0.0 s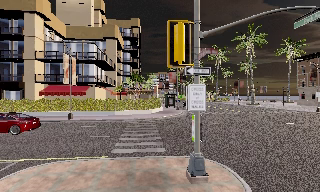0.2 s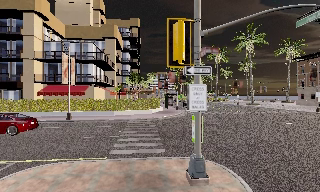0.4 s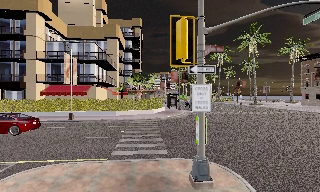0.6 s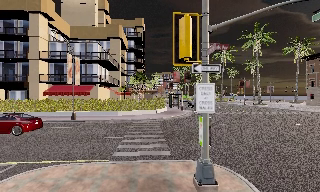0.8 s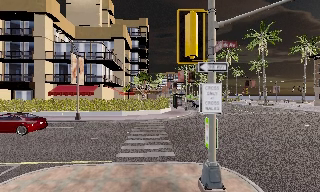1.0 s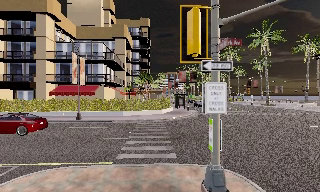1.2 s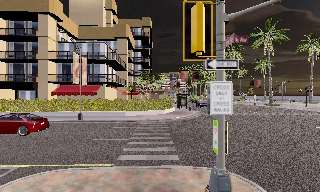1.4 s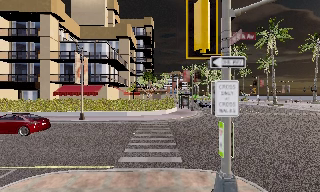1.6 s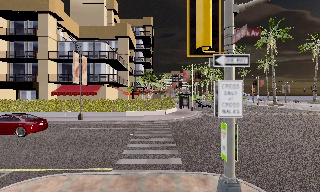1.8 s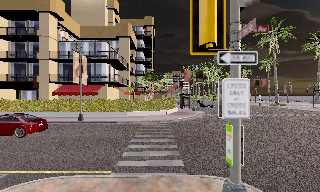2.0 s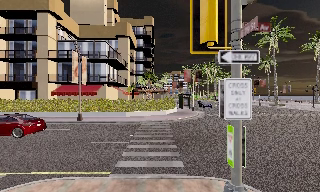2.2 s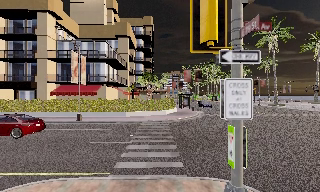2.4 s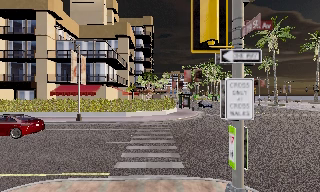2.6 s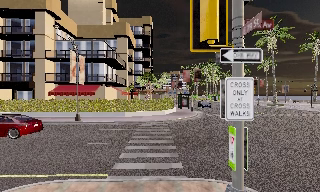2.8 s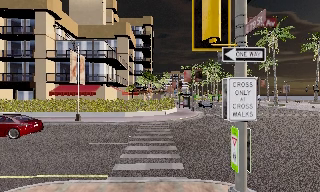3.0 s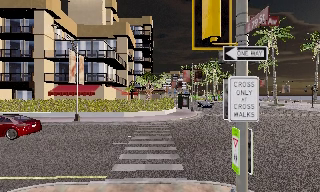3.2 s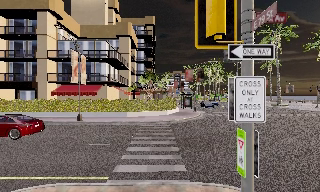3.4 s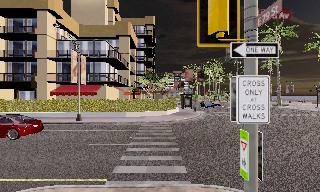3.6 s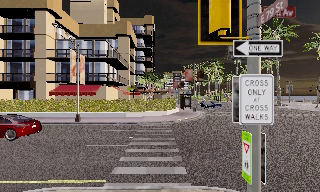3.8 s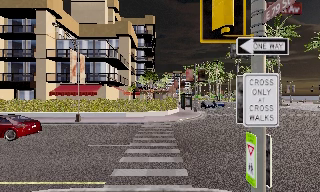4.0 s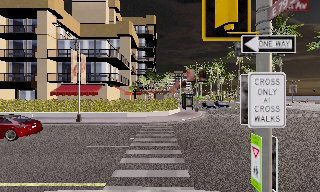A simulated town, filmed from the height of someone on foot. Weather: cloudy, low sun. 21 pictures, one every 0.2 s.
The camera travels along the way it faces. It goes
forward.
0.0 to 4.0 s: The camera travels forward, about 2.5 m, so what stands in front looms larger.
The film runs forward here.
